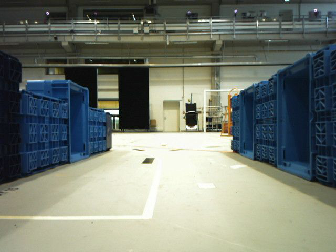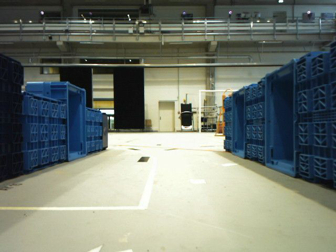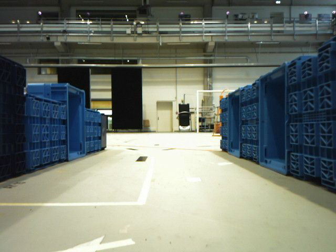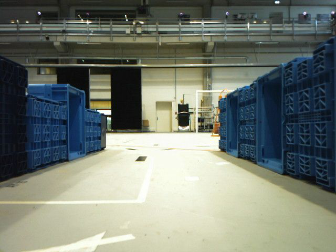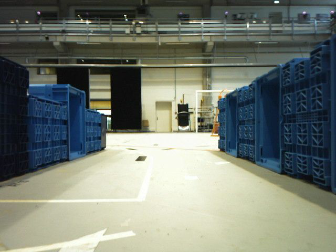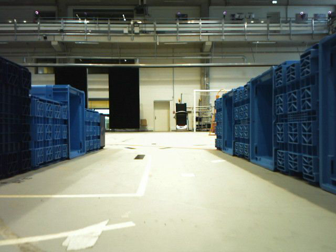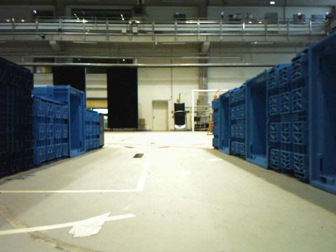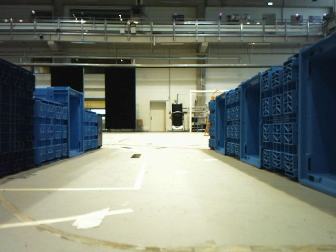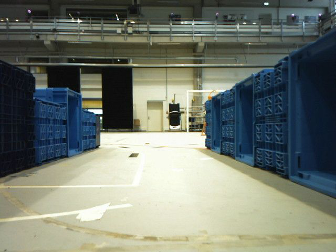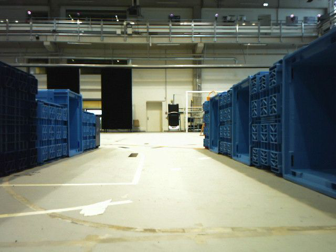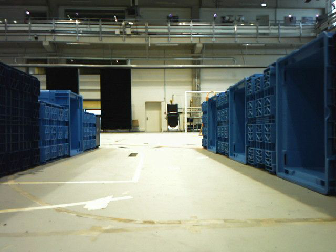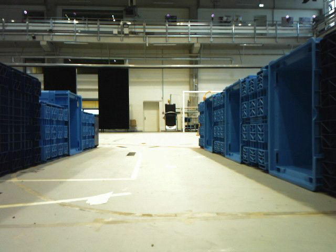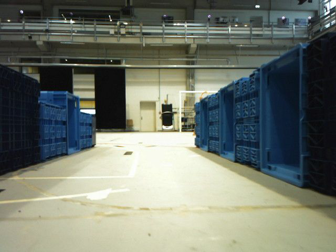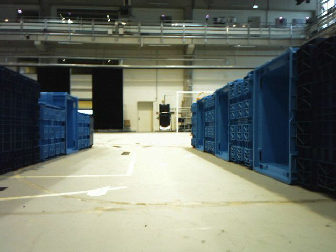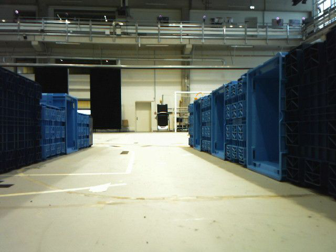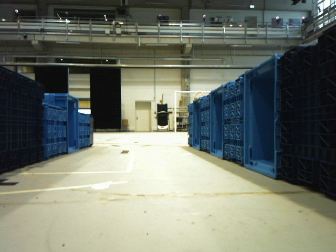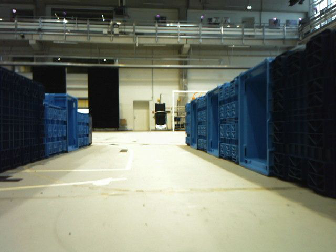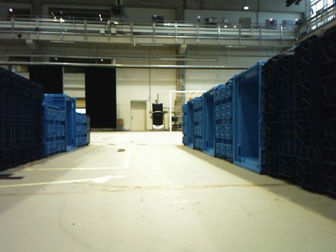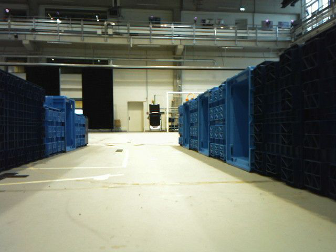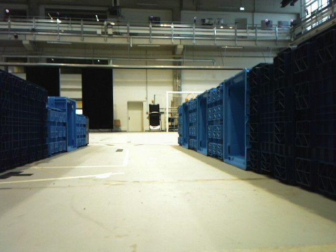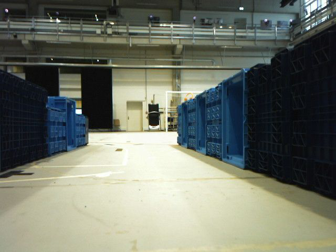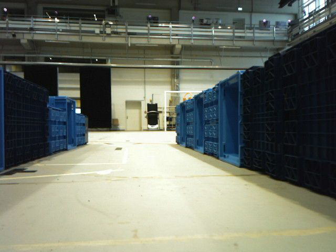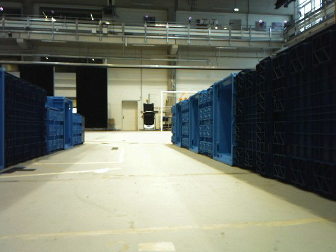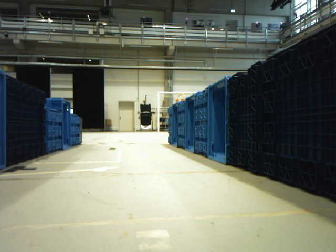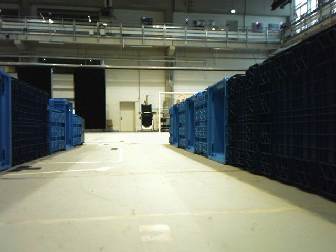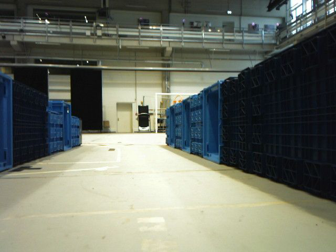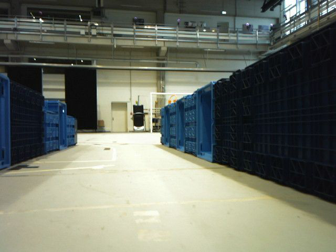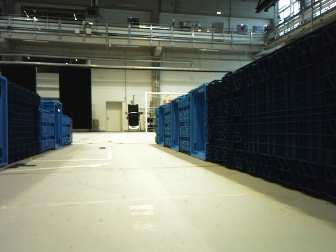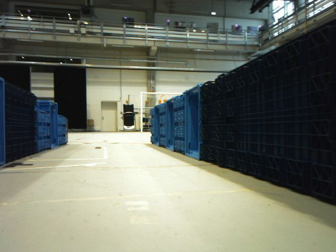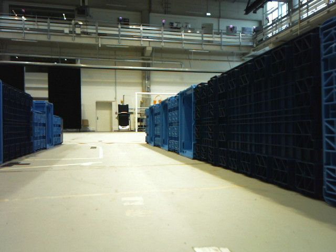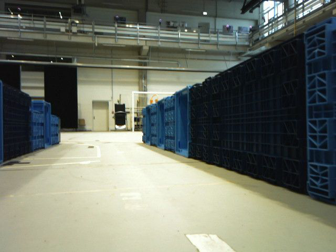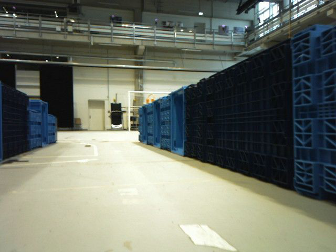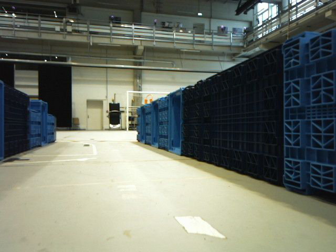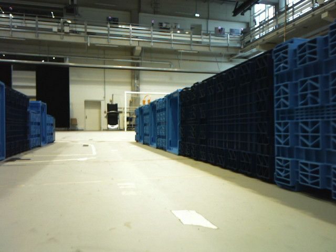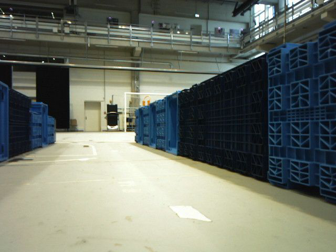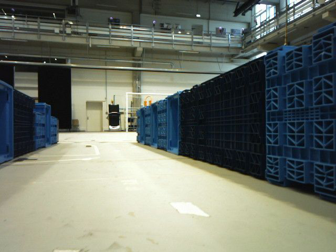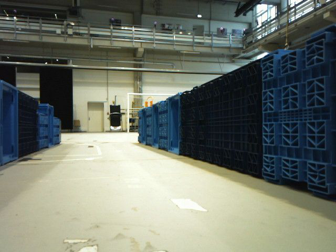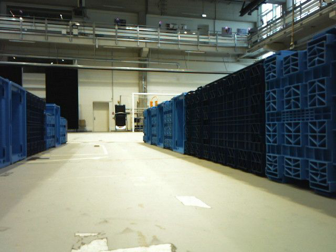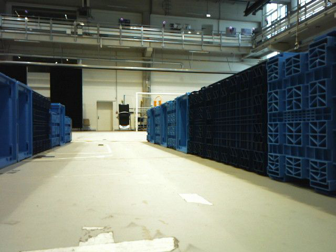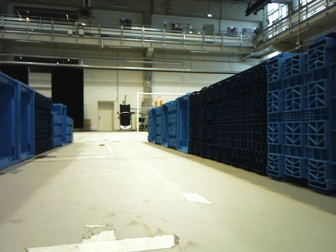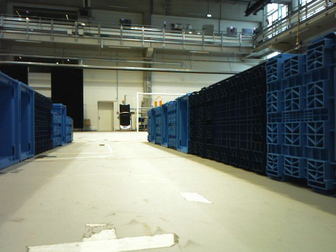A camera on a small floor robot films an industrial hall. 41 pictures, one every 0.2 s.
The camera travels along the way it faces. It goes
backward.
0.0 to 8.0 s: The camera swings to its right by about 10 degrees, and the scene slides to the left. It travels backward, about 1.6 m, so what stands in front gets smaller.
The film runs backward here.
